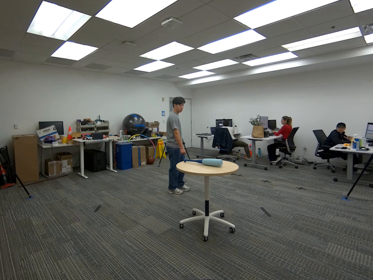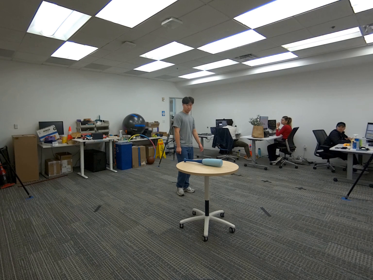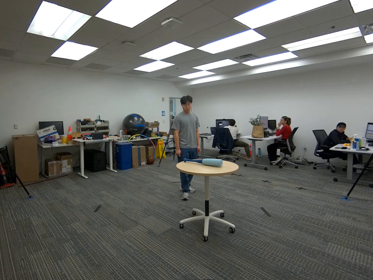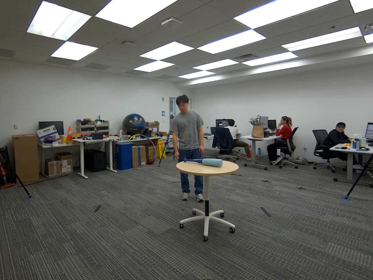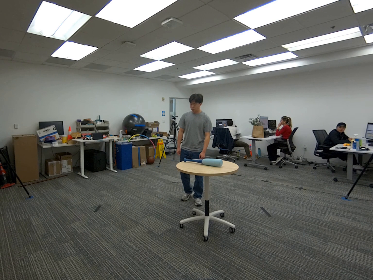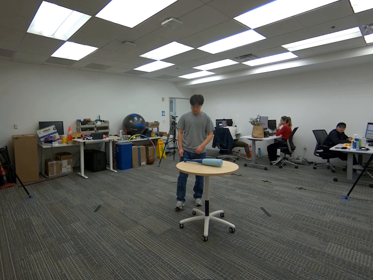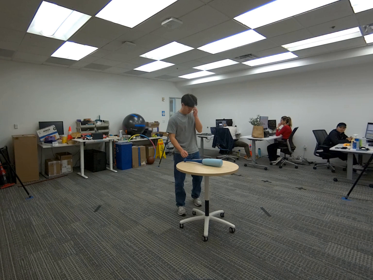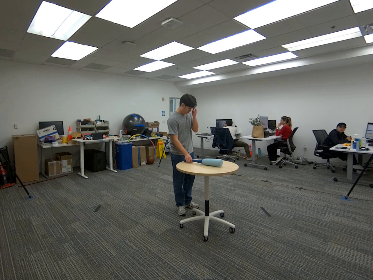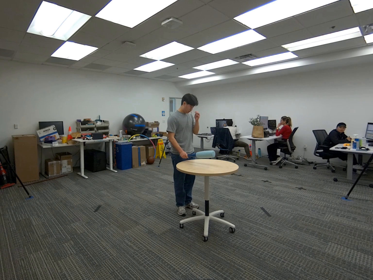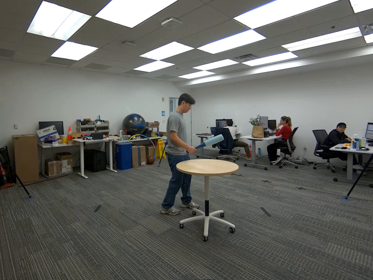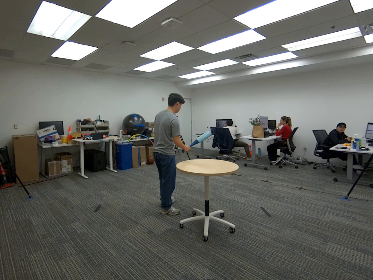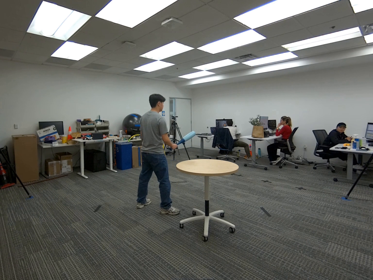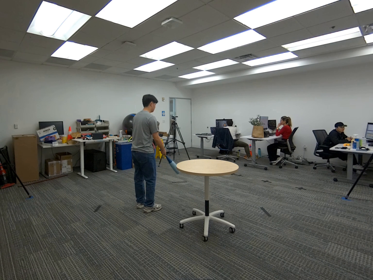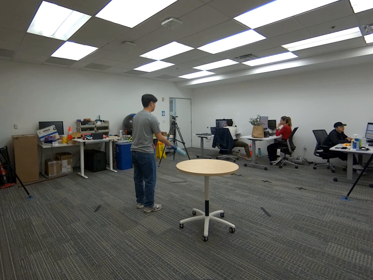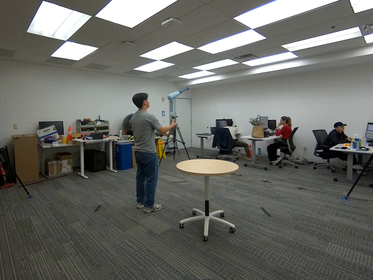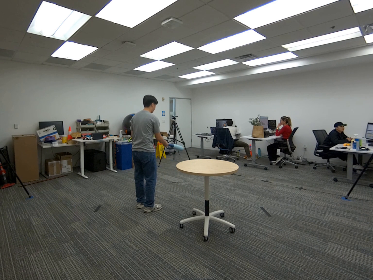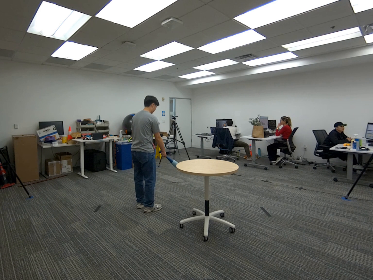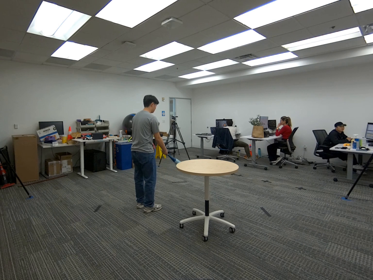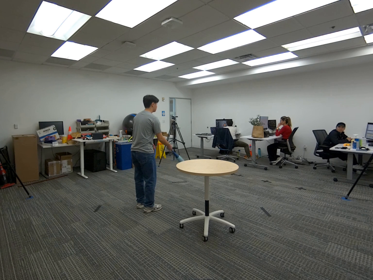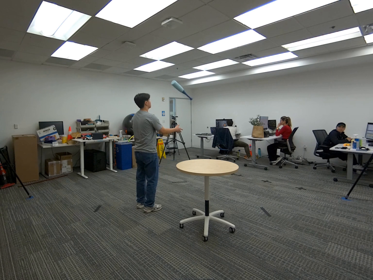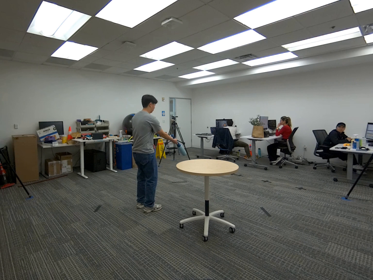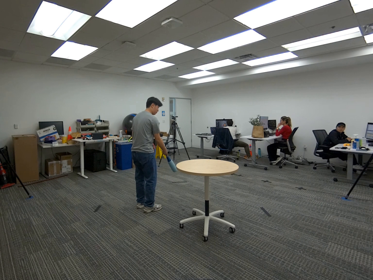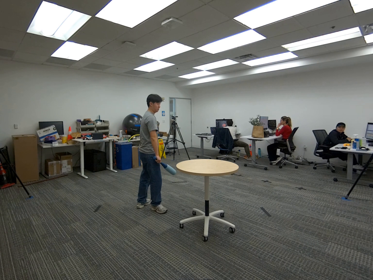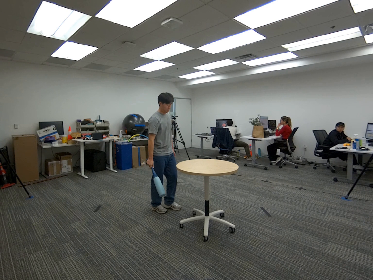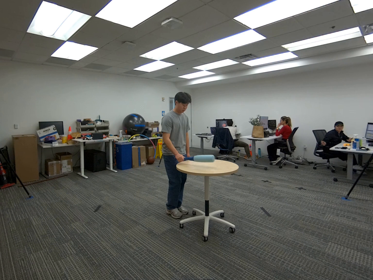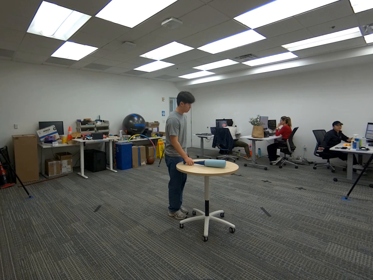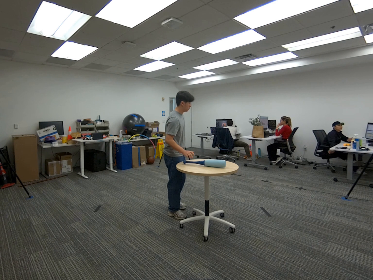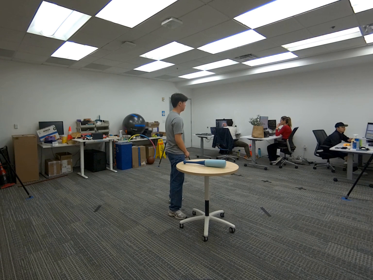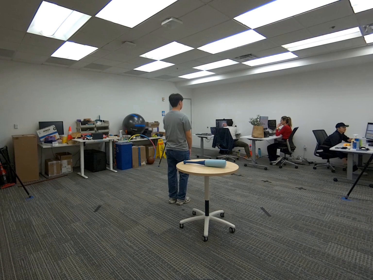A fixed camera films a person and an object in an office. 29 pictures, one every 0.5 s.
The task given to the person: Walk over to the baseball bat and on the round table and grasp the baseball bat using one hand. Flip the baseball bat in the air and catch it with the same hand. Proceed to repeat once more and then place on the round table when complete.
